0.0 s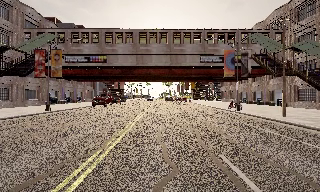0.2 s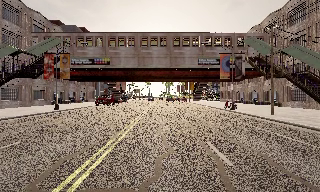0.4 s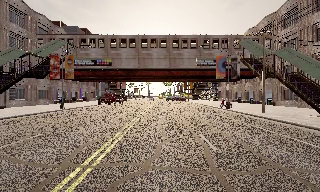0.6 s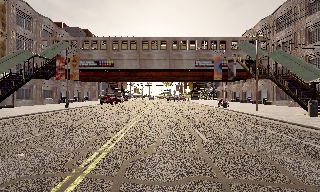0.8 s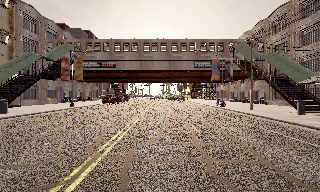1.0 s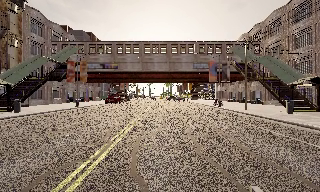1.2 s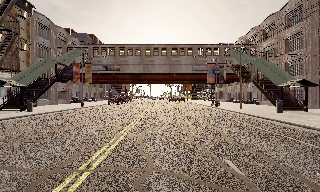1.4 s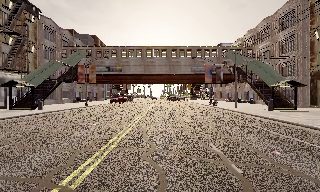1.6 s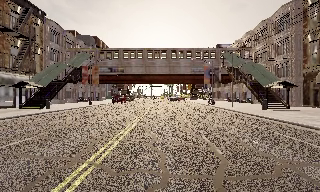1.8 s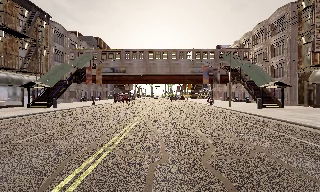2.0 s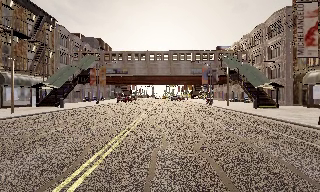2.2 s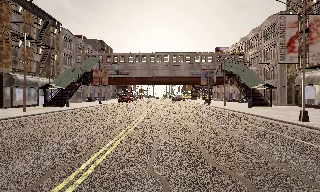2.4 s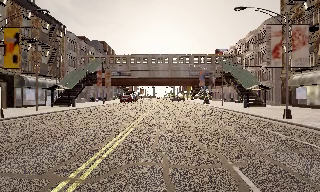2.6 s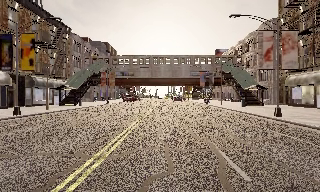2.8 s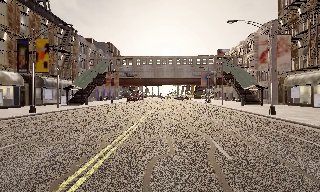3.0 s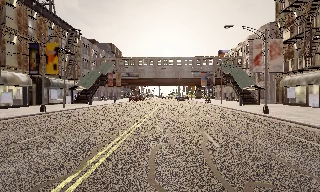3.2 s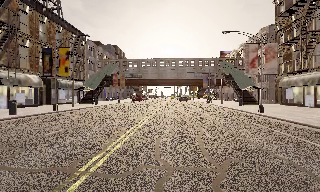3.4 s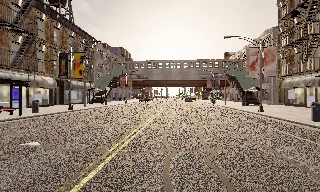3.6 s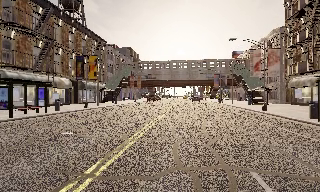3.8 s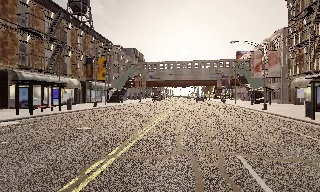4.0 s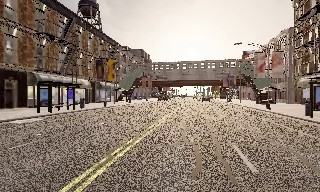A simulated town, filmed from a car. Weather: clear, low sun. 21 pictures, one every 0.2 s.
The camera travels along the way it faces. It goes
backward.
0.0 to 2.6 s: The camera travels backward, about 15 m, so what stands in front gets smaller.
2.6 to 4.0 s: The camera swings to its left by about 10 degrees, and the scene slides to the right. It travels backward, about 8 m, so what stands in front gets smaller.
The film runs backward here.
